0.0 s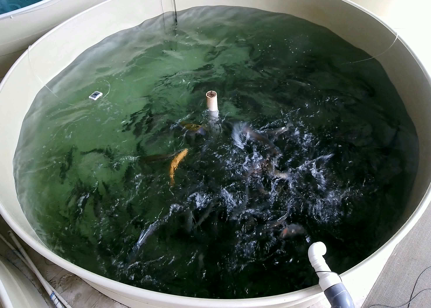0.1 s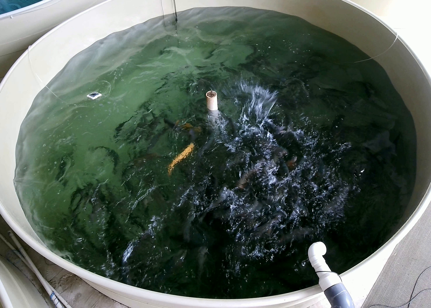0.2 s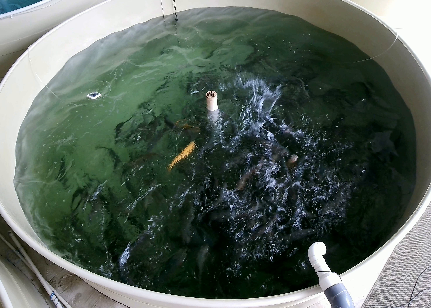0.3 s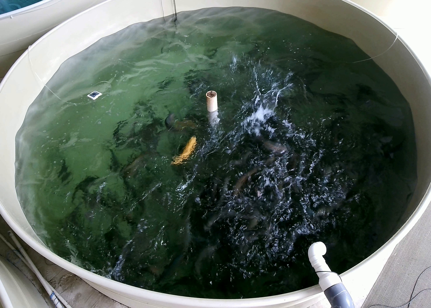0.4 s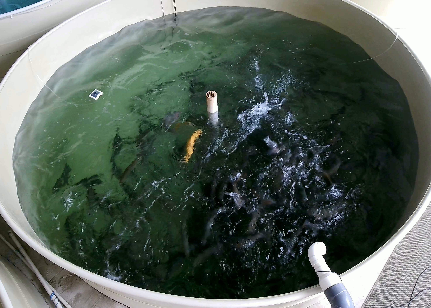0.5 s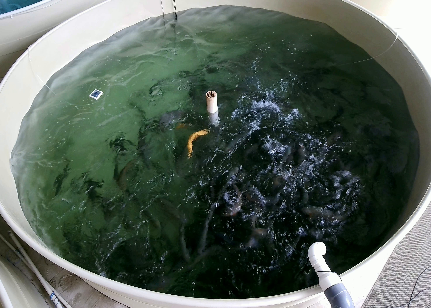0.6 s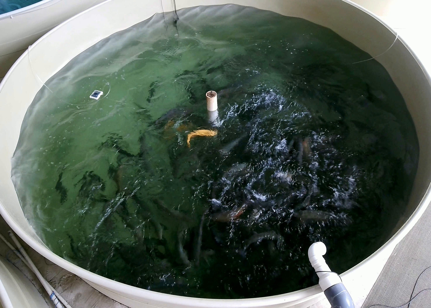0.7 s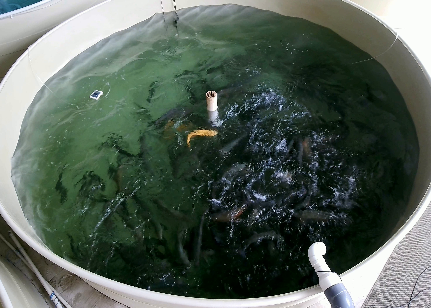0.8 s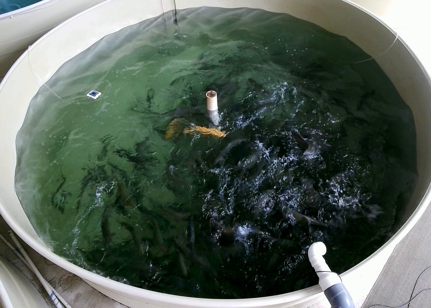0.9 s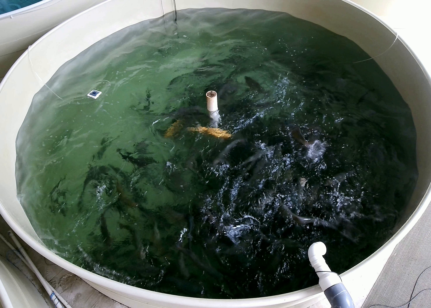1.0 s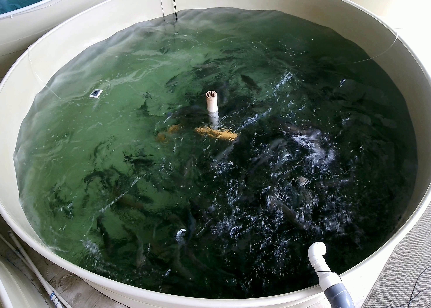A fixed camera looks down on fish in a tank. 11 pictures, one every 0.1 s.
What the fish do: Strong feeding.
